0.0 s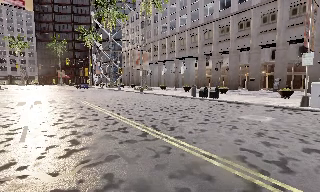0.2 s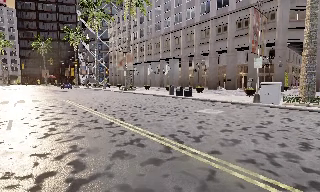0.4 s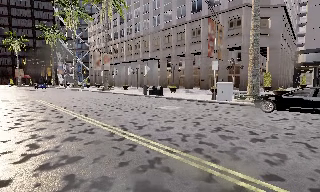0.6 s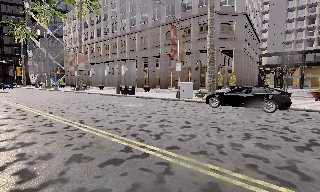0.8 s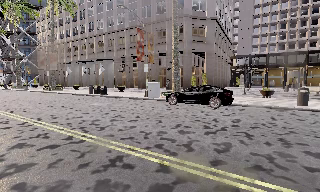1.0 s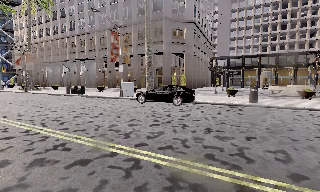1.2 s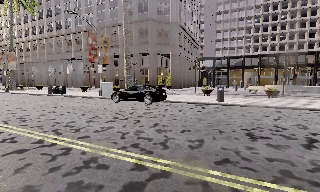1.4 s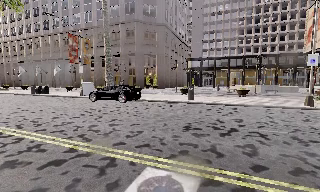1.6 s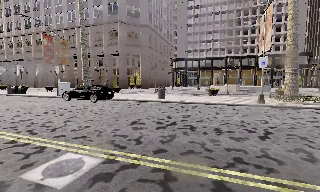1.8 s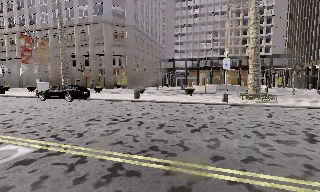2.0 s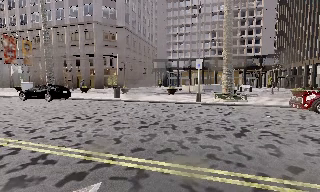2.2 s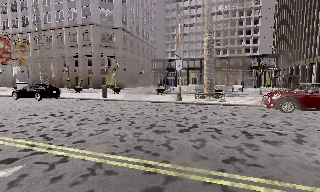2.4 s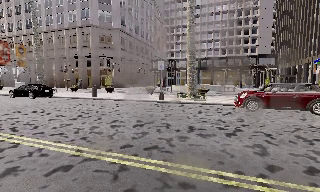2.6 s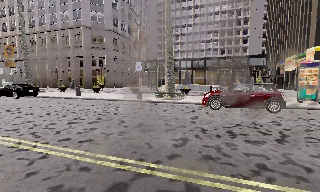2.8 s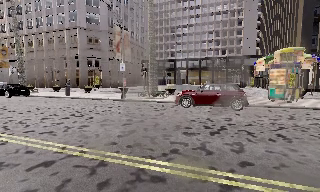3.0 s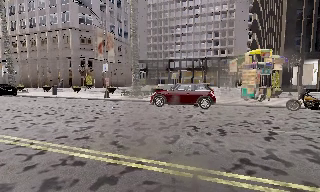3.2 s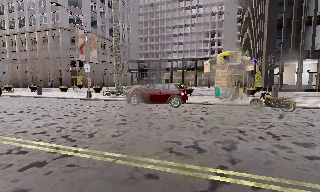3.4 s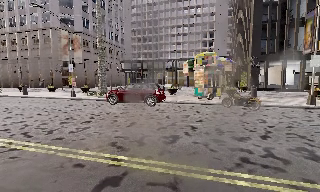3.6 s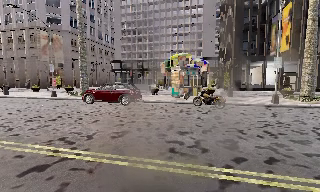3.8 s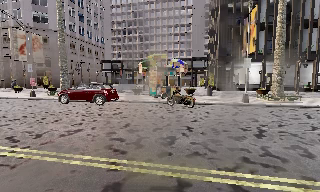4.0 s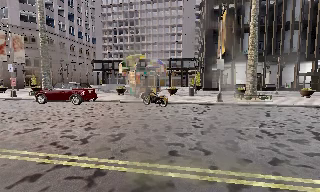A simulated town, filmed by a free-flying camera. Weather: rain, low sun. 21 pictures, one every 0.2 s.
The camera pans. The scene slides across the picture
to the left.
The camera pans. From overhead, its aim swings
clockwise.
0.0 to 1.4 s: The camera swings to its right by about 30 degrees, and the scene slides to the left. It travels to its right and backward, about 12 m, so close, fixed things drift to the left.
1.4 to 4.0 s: The camera pans to its right, which is clockwise from overhead, by about 10 degrees. It travels to its right, about 25 m, so close, fixed things drift to the left.
The film runs forward here.
